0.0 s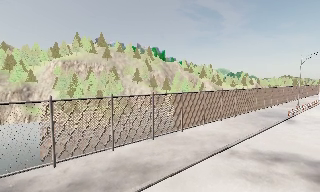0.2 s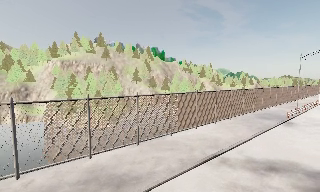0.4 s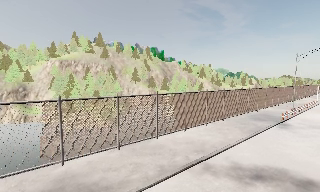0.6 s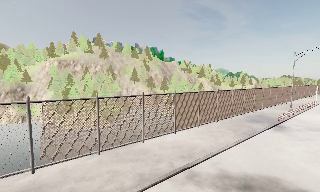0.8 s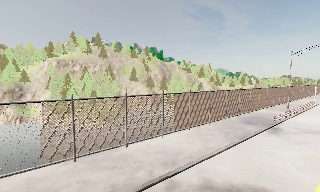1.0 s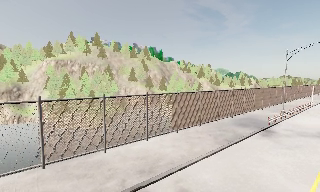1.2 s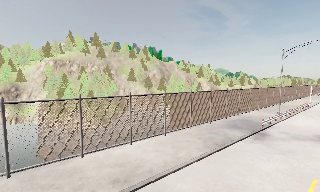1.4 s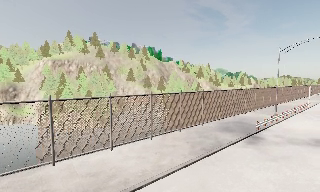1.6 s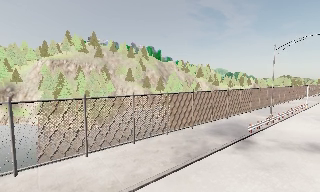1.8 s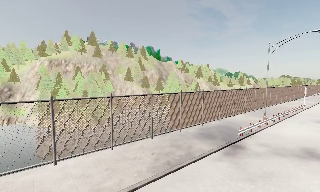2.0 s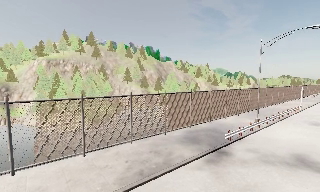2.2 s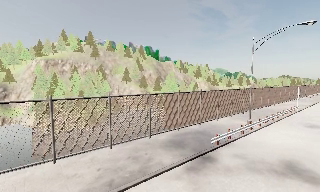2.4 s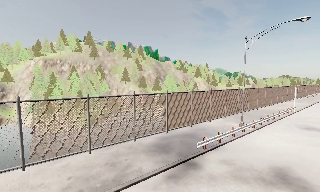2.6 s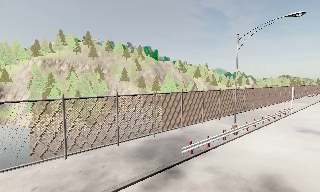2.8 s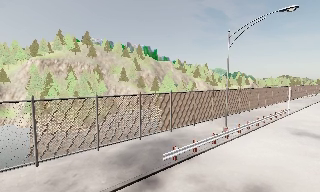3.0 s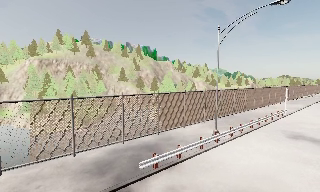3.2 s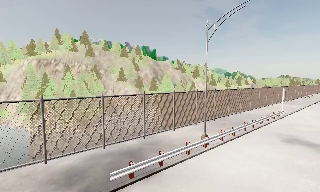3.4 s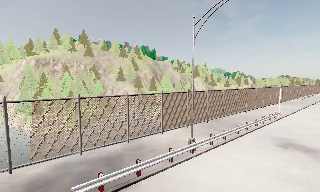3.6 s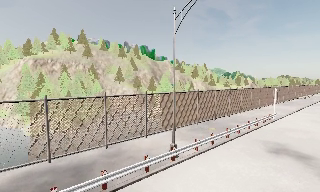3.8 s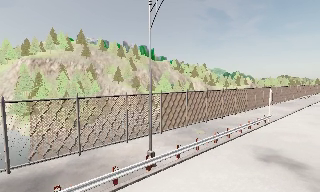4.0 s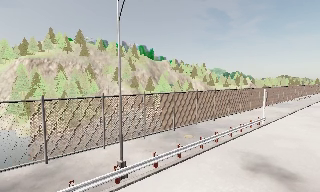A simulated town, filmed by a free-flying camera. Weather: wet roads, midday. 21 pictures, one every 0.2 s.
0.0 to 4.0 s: The camera travels to its right and forward, about 25 m, so close, fixed things drift to the left.
The film runs forward here.
